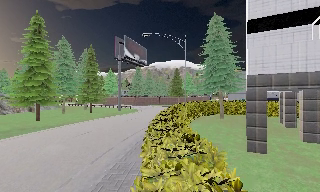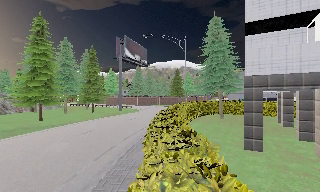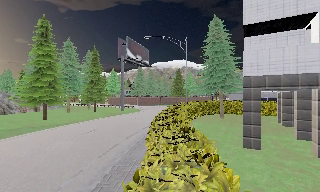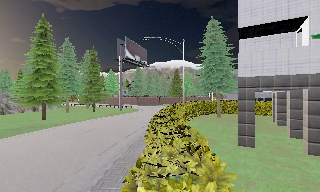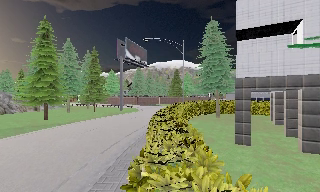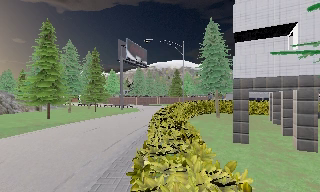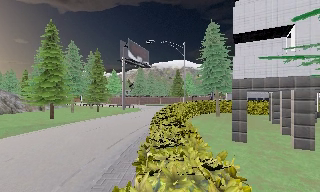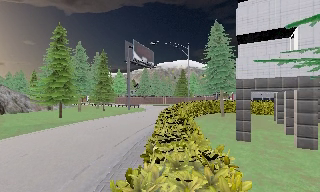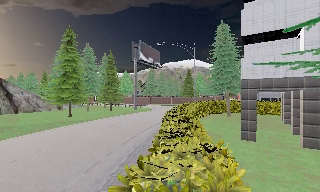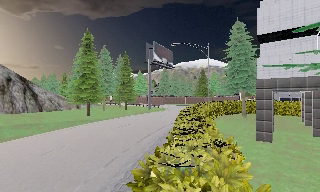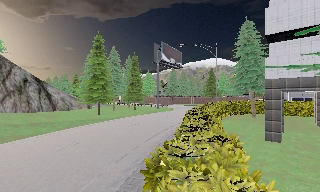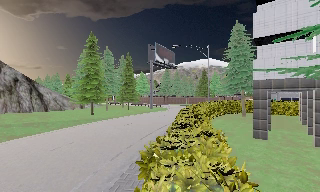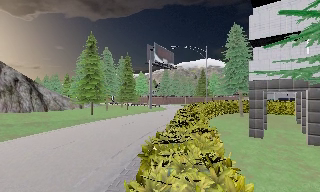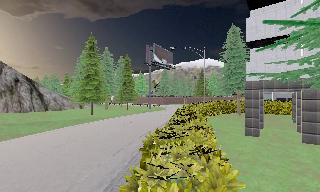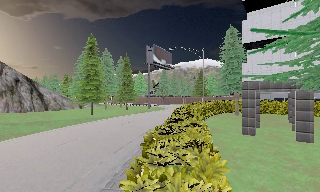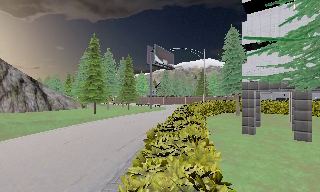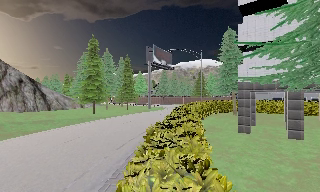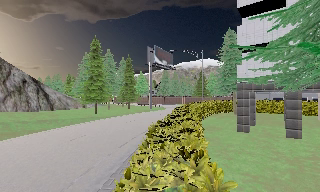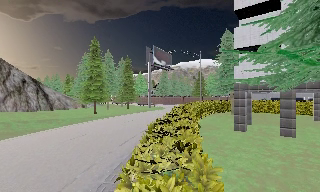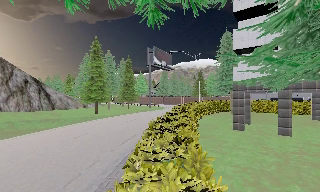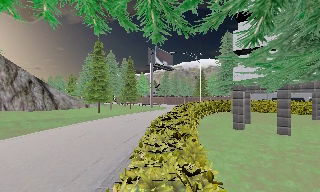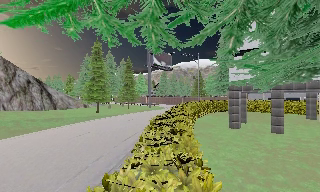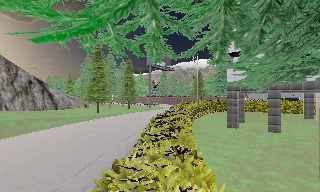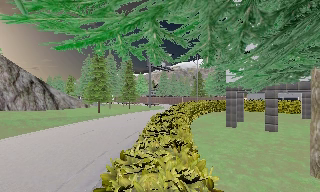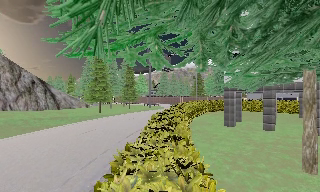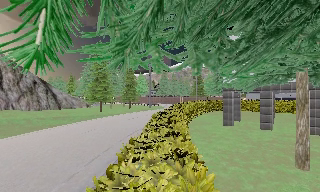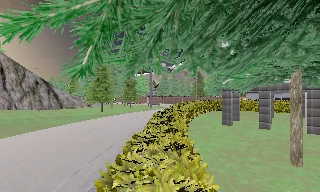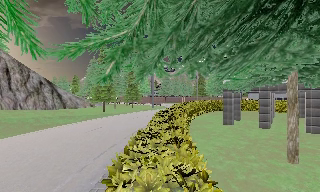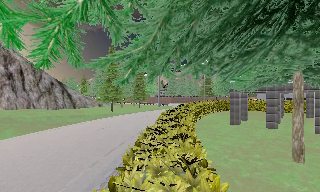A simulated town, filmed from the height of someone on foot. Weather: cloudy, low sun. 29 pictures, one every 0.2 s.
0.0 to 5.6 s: The camera swings to its left by about 10 degrees, and the scene slides to the right. It travels backward, about 8 m, so what stands in front gets smaller.
The film runs backward here.
